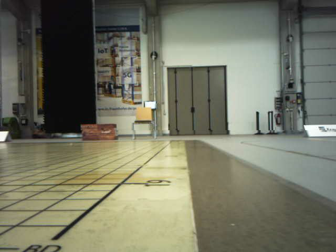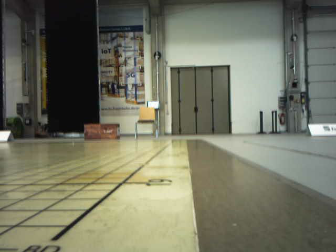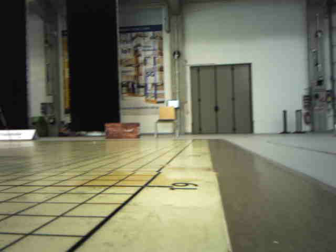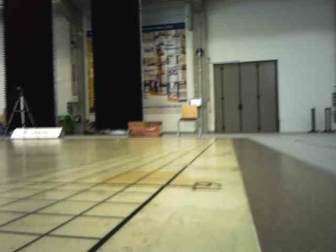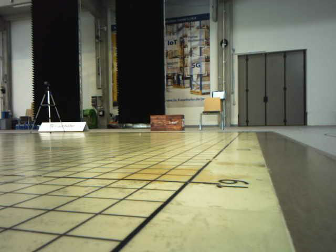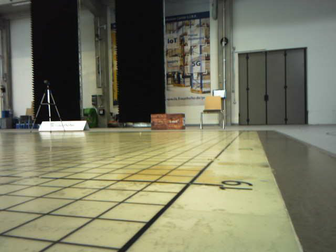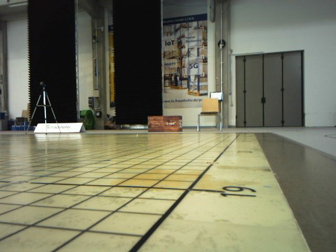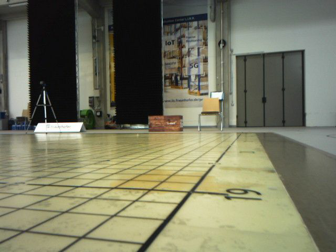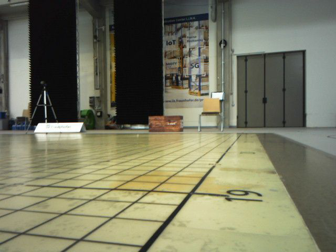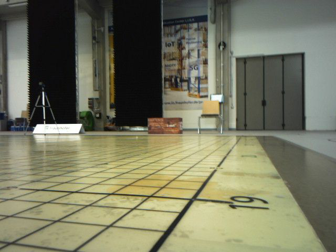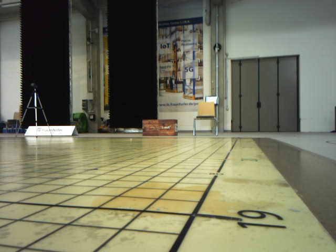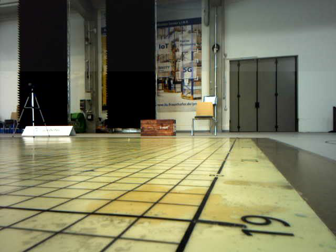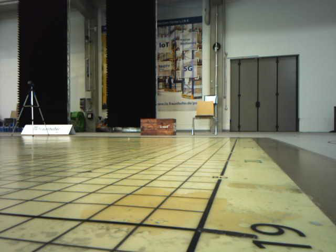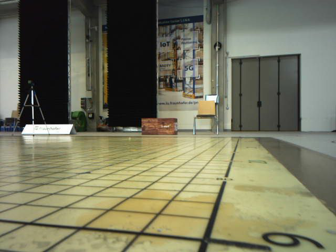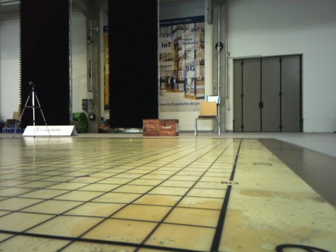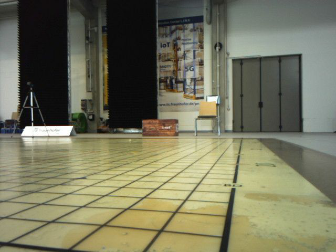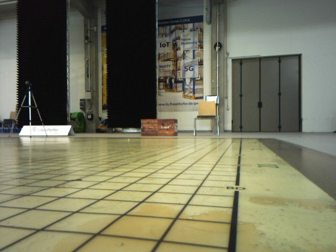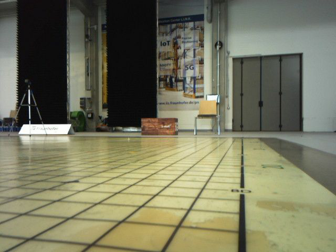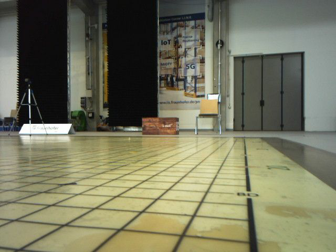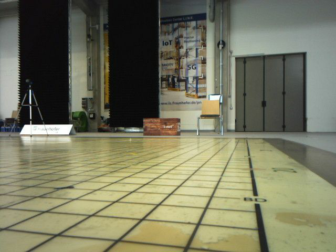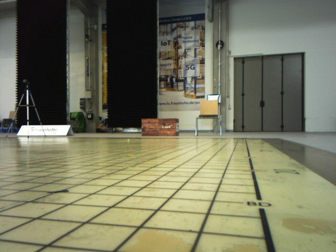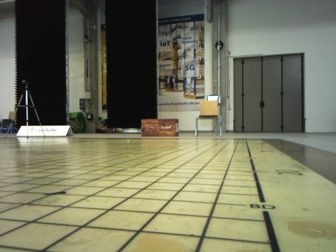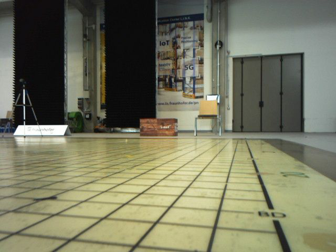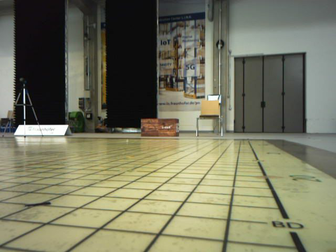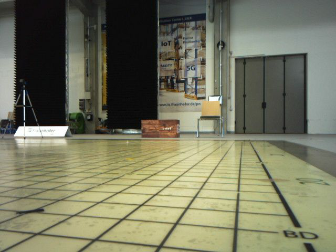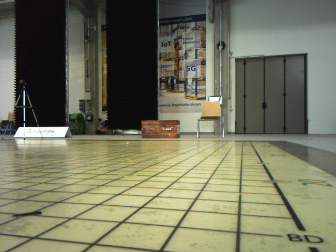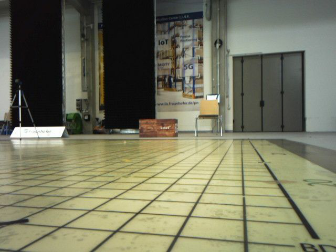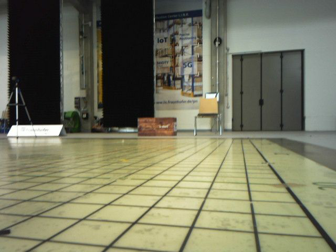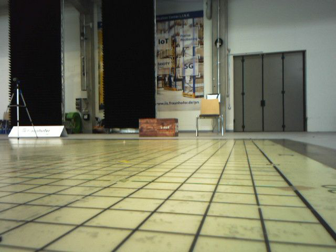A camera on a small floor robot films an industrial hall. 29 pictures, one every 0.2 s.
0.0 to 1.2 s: The camera swings to its left by about 15 degrees, and the scene slides to the right. It travels forward, about 0.2 m, so what stands in front looms larger.
1.2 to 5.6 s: The camera travels forward, about 0.9 m, so what stands in front looms larger.
The film runs forward here.
